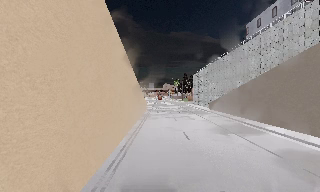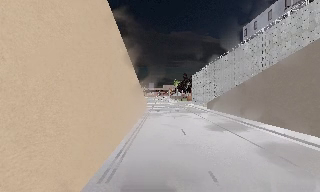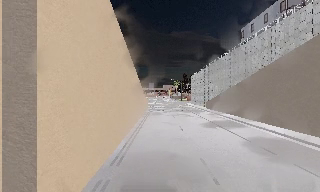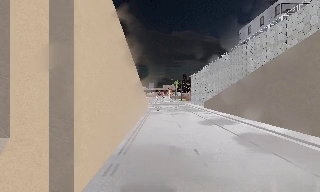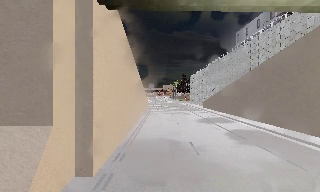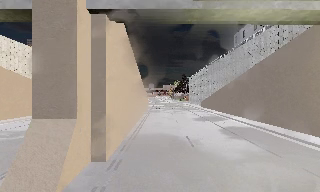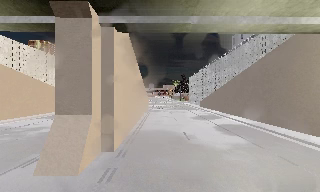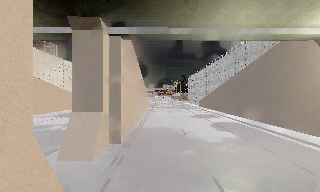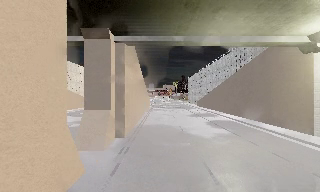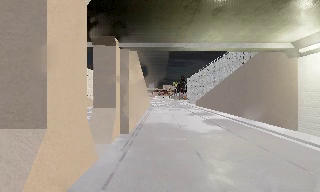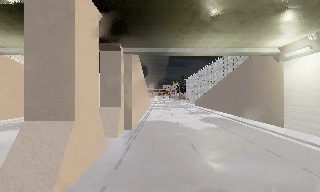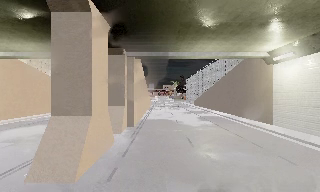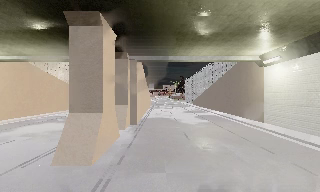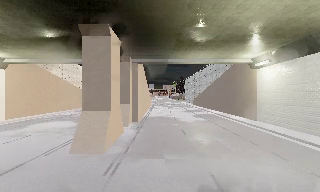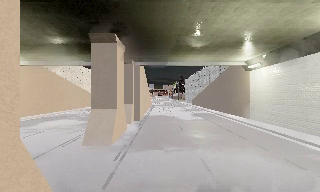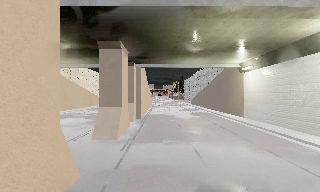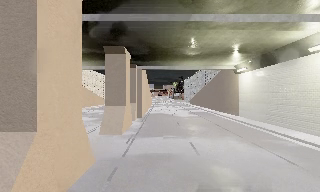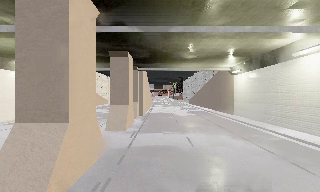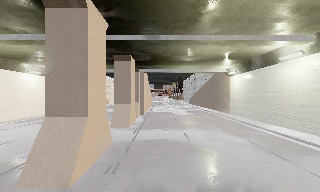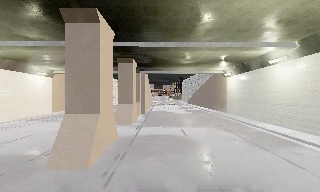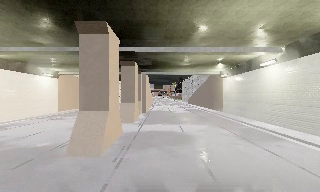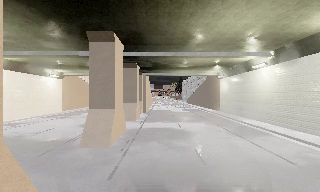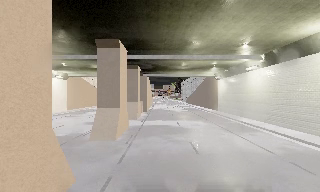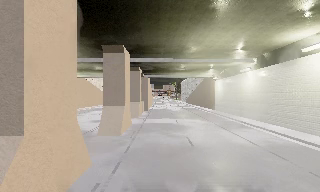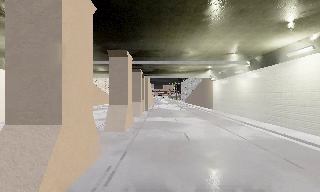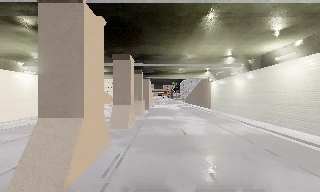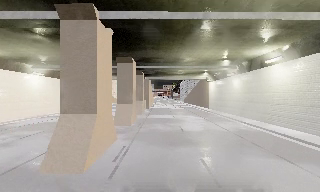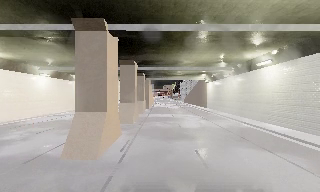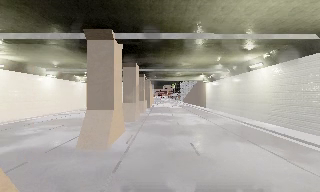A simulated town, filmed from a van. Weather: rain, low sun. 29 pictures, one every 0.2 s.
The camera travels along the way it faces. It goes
backward.
0.0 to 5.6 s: The camera travels backward, about 35 m, so what stands in front gets smaller.
The film runs backward here.
